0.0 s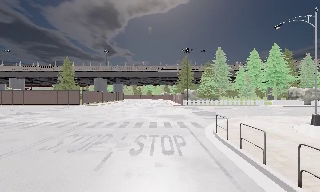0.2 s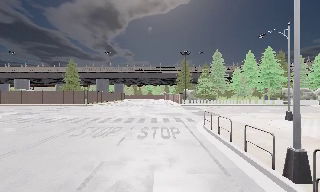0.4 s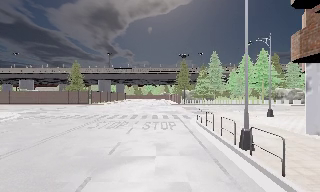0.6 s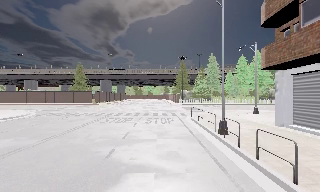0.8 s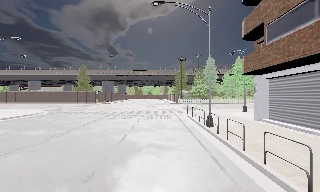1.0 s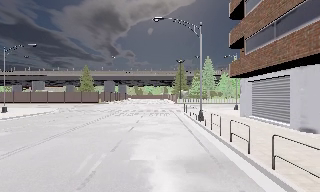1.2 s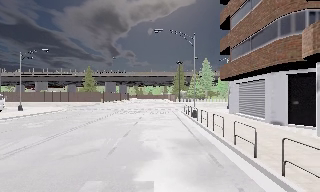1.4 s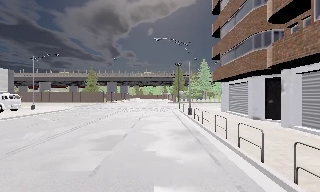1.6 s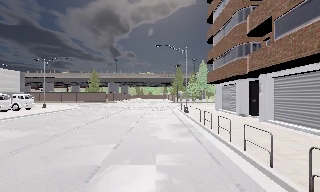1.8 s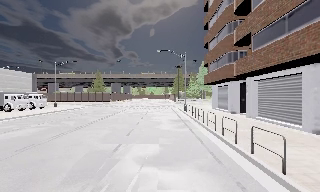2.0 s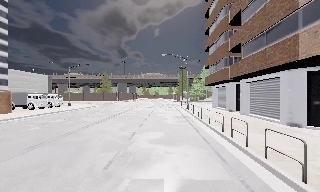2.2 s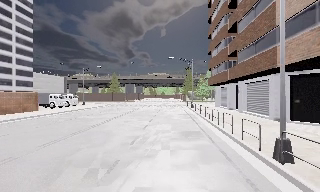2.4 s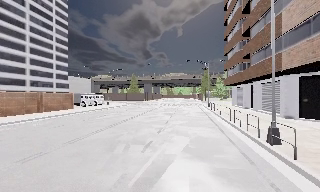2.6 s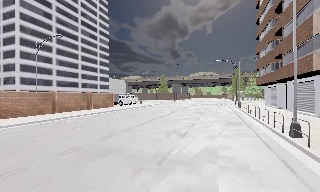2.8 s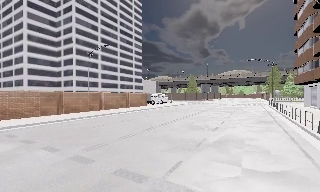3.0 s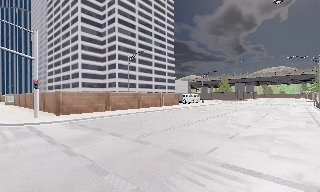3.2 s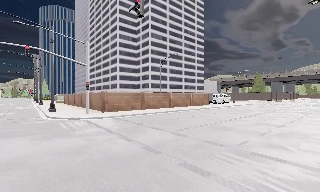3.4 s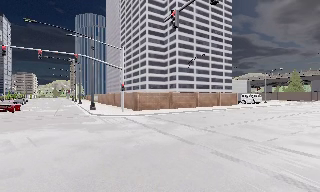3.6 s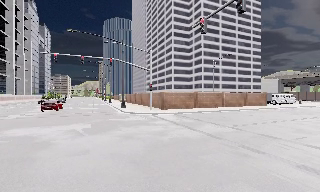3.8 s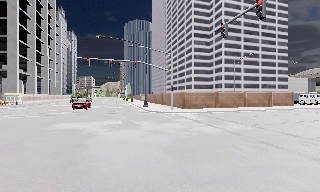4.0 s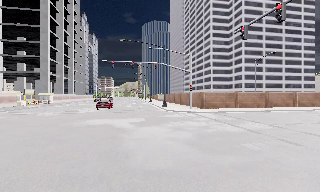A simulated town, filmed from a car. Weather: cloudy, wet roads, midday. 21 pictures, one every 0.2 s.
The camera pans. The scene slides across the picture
to the right.
The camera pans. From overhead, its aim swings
counterclockwise.
0.0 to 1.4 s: The camera travels backward, about 15 m, so what stands in front gets smaller.
1.4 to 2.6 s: The camera swings to its left by about 20 degrees, and the scene slides to the right. It travels backward, about 12 m, so what stands in front gets smaller.
2.6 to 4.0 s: The camera swings to its left by about 60 degrees, and the scene slides to the right. It travels backward, about 9 m. It loses speed.
The film runs backward here.
